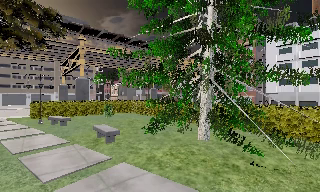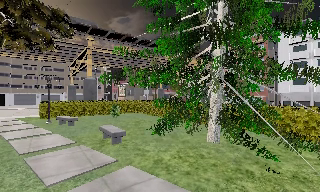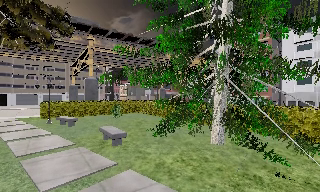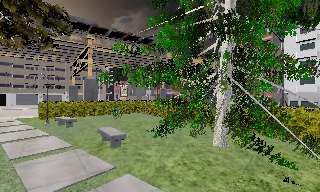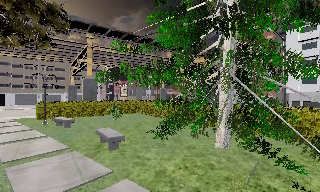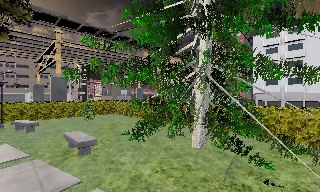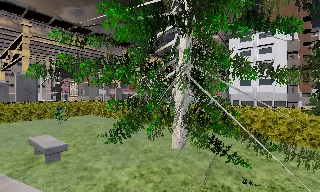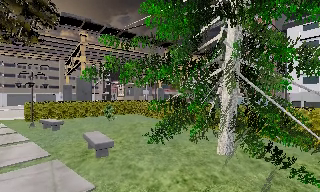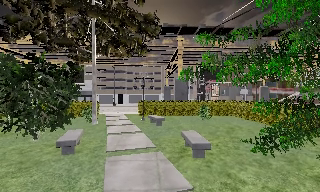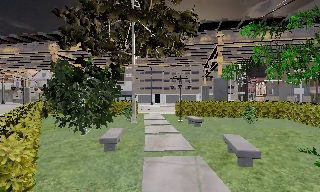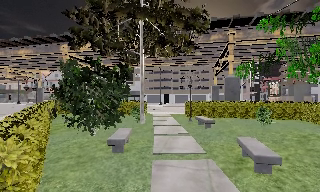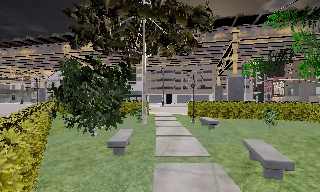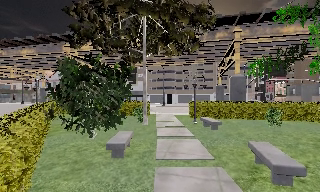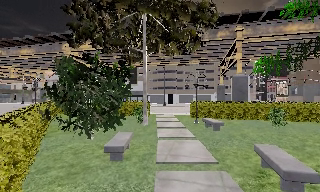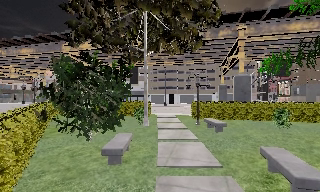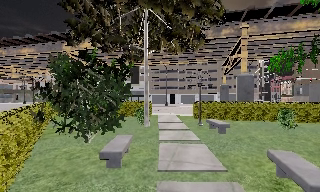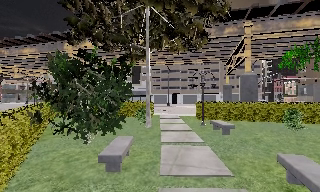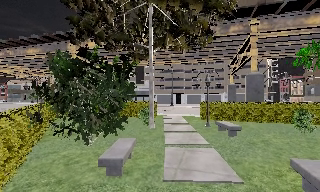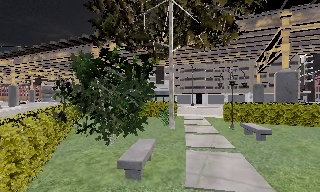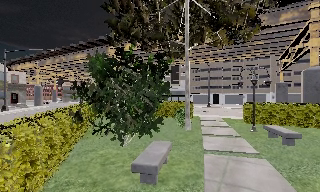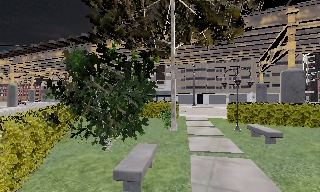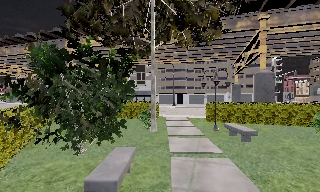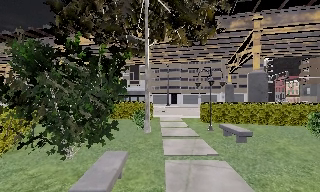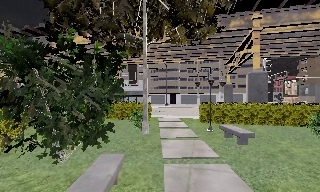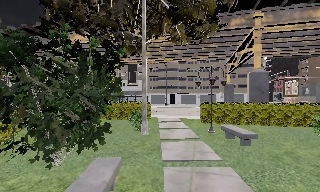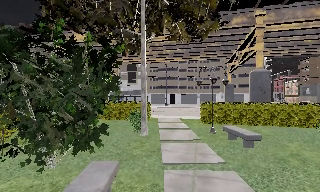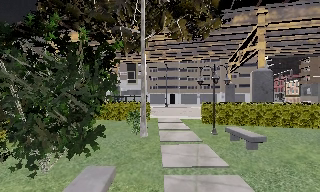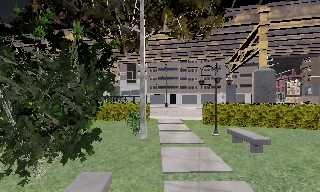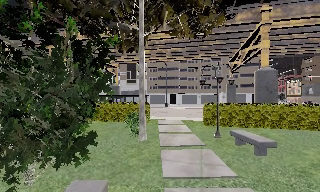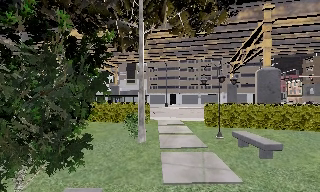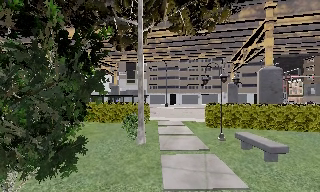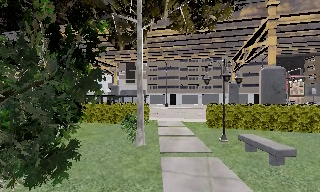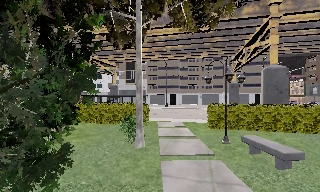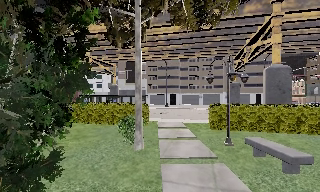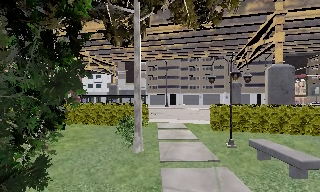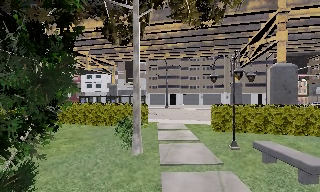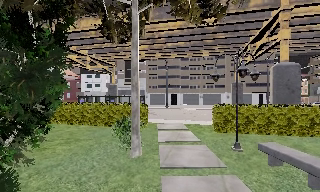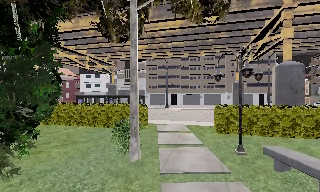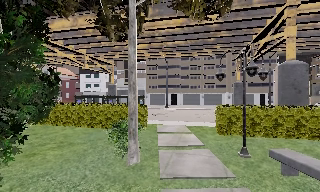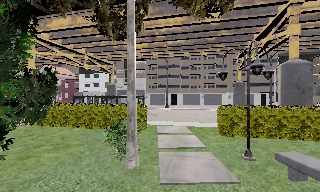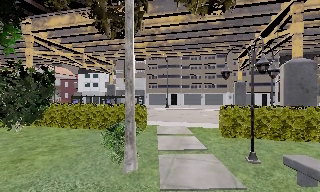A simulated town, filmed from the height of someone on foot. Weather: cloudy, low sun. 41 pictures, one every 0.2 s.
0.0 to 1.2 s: The camera swings to its right by about 10 degrees, and the scene slides to the left. It travels forward, about 2 m, so what stands in front looms larger.
1.2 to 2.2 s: The scene slides to the right, as the camera pans about 65 degrees to its left. It travels forward, about 1.5 m.
2.2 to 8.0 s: The camera travels forward, about 9 m, so what stands in front looms larger.
The film runs forward here.
